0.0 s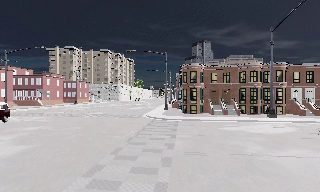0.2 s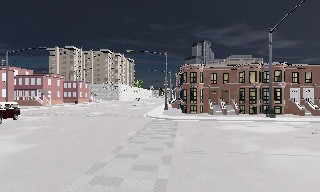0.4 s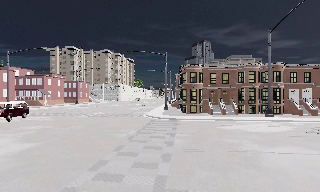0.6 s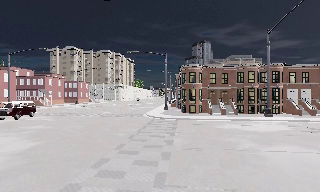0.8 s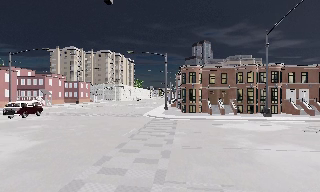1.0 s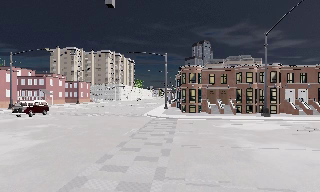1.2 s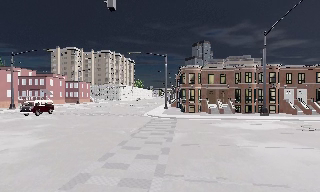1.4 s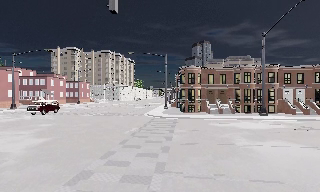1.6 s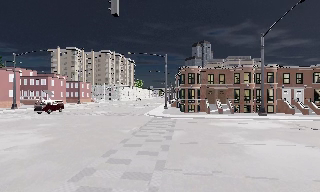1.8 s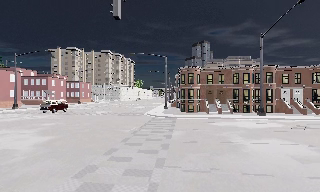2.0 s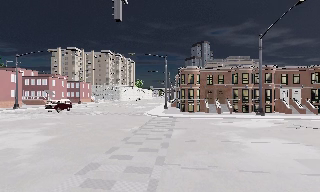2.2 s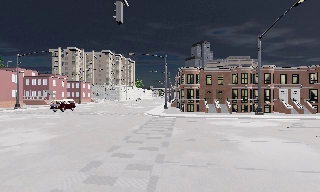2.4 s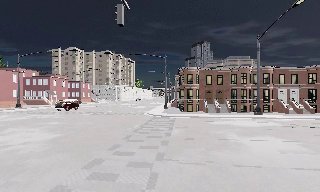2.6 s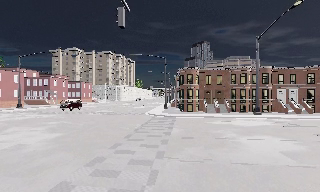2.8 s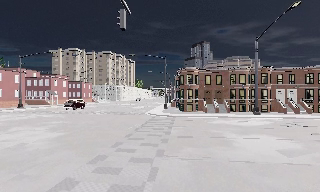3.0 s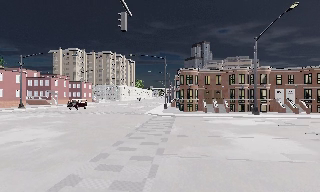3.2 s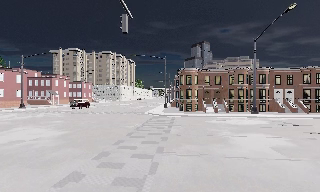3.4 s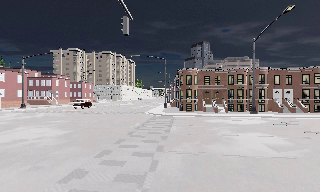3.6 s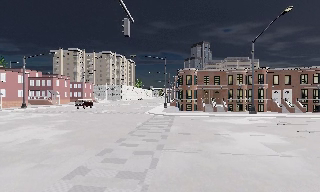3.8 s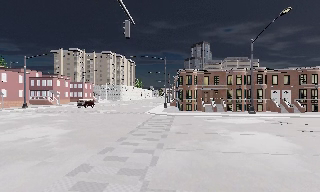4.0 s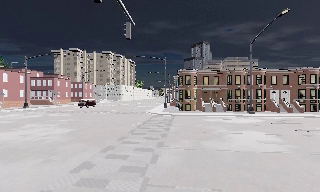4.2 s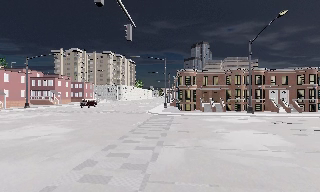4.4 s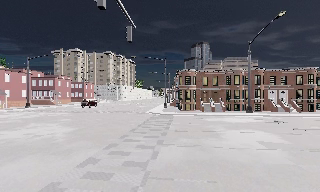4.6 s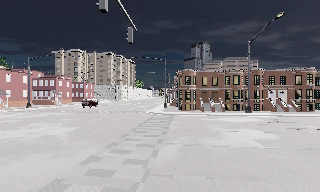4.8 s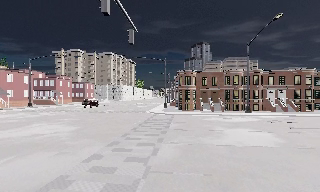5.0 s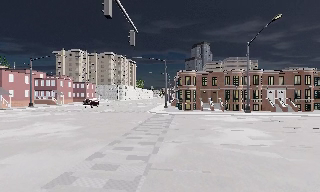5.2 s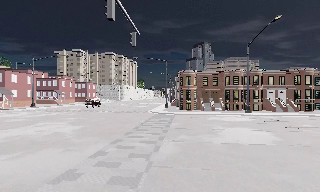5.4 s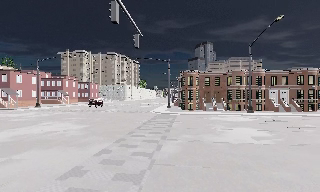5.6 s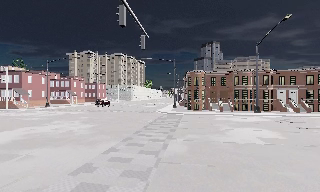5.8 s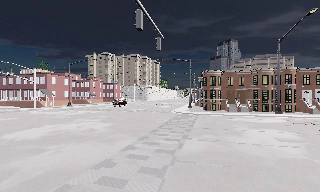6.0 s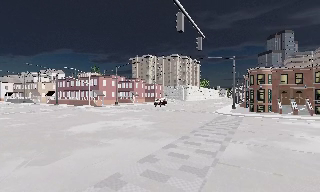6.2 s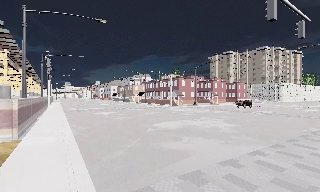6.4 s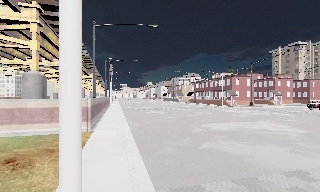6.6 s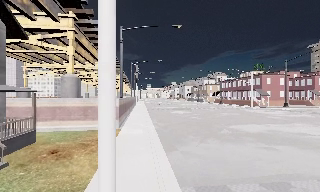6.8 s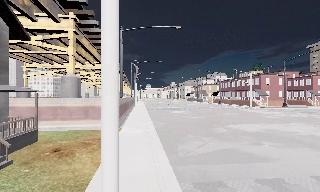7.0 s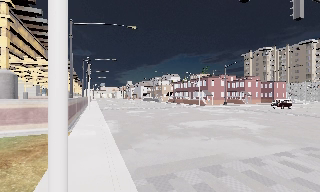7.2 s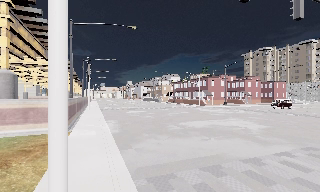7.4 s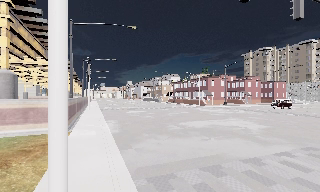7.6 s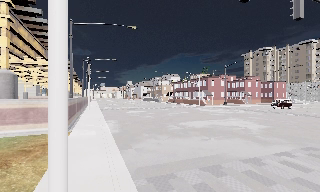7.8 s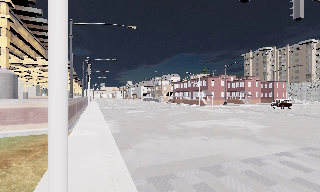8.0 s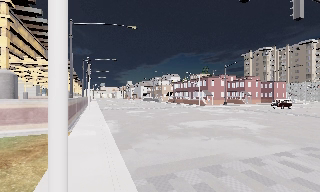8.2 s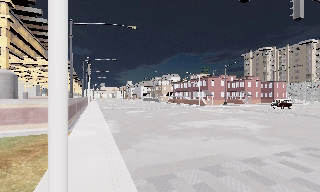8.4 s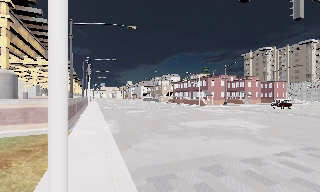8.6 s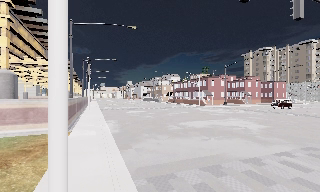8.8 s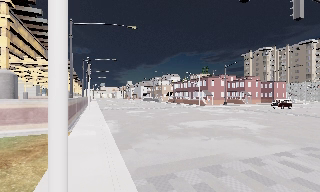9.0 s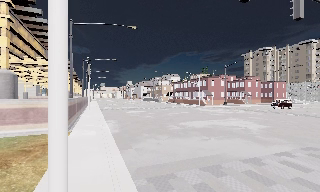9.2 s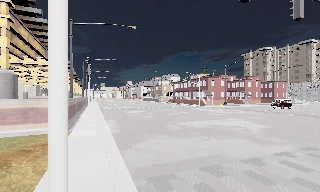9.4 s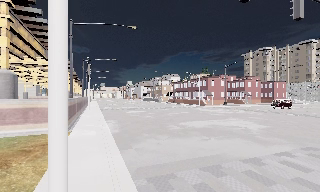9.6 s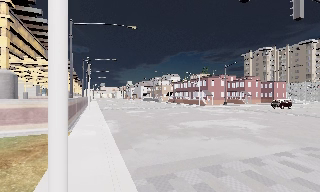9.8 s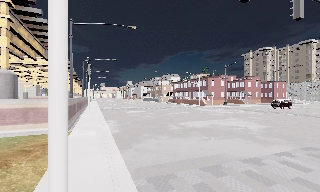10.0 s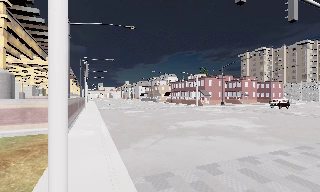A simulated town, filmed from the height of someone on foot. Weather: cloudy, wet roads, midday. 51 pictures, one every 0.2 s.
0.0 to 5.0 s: The camera travels backward, about 5 m, so what stands in front gets smaller.
5.0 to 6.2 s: The scene slides to the right, as the camera pans about 50 degrees to its left. It travels backward, about 1.5 m.
6.2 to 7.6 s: The camera swings to its left by about 10 degrees, and the scene slides to the right. It travels backward, about 1 m, so what stands in front gets smaller. It loses speed.
7.6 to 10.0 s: The camera keeps its place and its aim.
The film runs backward here.
